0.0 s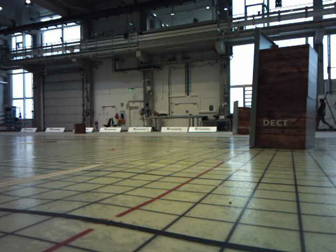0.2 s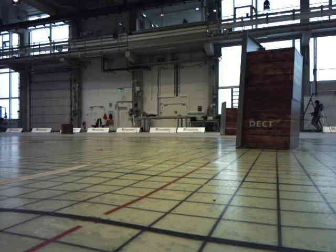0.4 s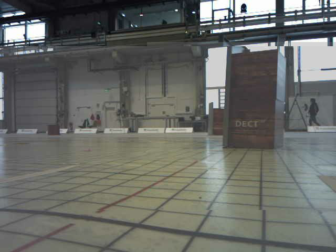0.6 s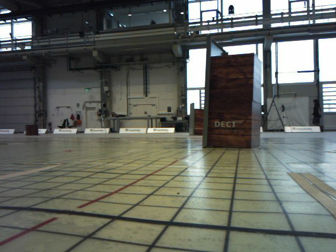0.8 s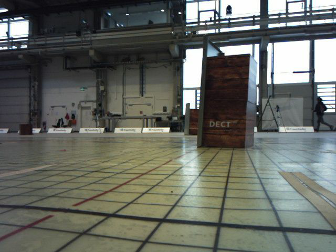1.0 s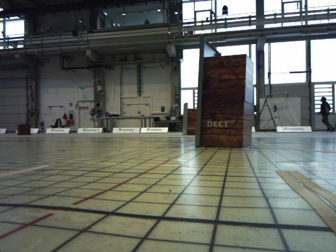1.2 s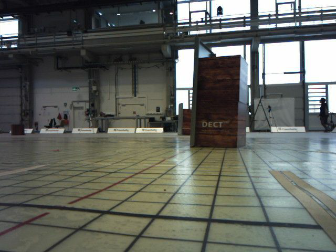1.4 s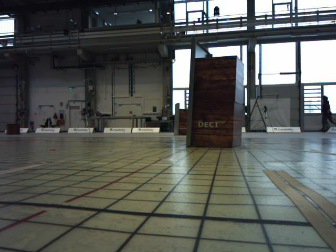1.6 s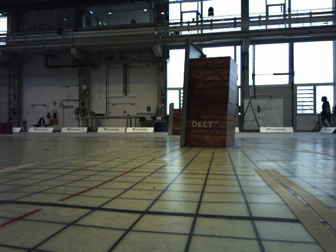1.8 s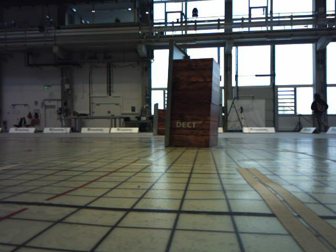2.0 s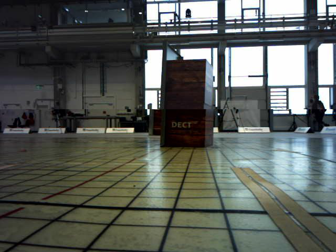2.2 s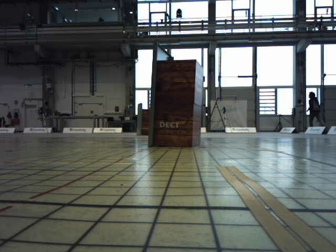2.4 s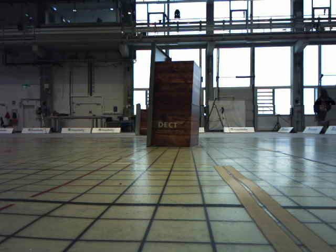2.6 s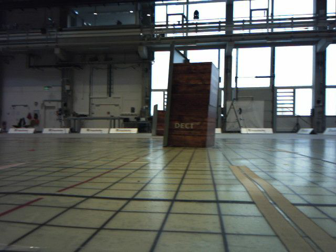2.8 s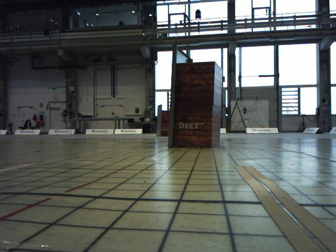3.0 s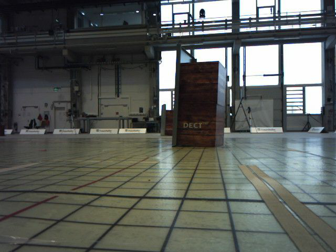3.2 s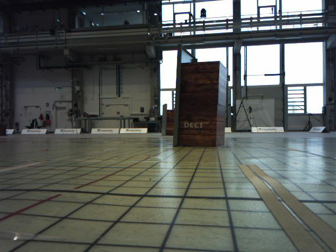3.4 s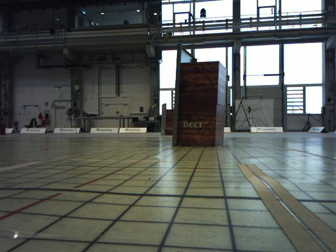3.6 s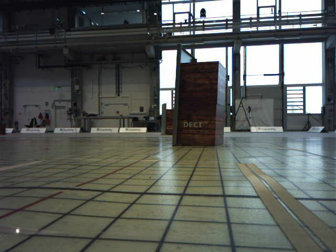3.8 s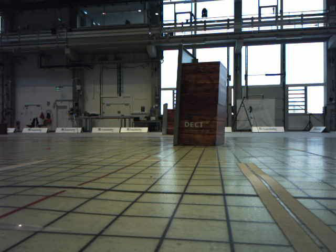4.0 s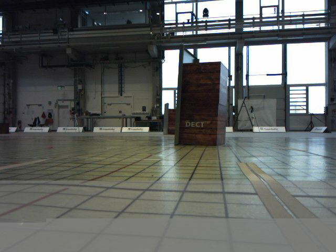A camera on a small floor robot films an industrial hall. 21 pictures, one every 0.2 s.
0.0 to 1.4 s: The camera pans to its right, which is clockwise from overhead, by about 15 degrees. It travels backward, about 0.1 m, so what stands in front gets smaller.
1.4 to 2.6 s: The camera travels backward, about 0.1 m, so what stands in front gets smaller.
2.6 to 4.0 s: The camera shifts only a little, or ends up much as it began.
The film runs backward here.
